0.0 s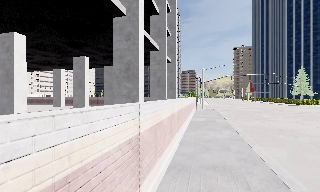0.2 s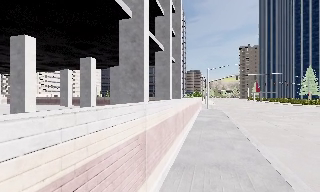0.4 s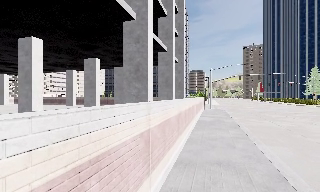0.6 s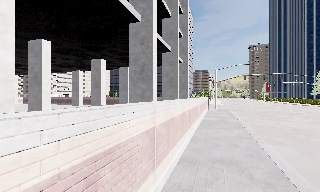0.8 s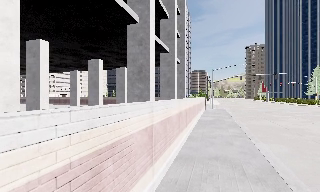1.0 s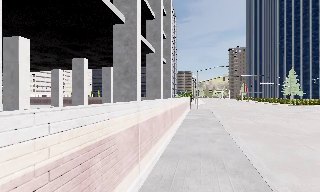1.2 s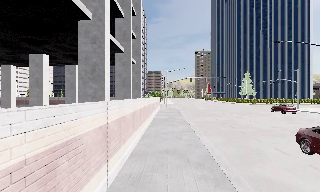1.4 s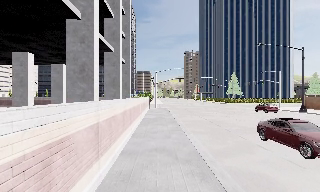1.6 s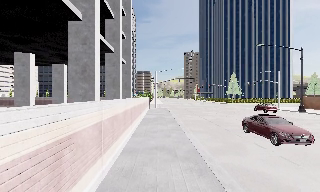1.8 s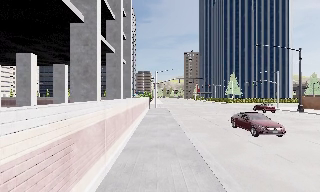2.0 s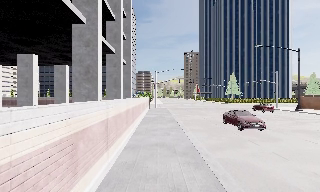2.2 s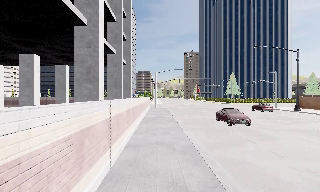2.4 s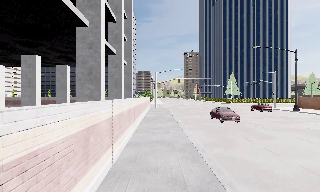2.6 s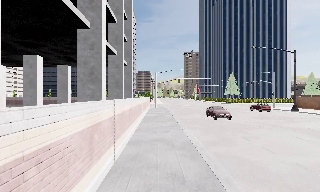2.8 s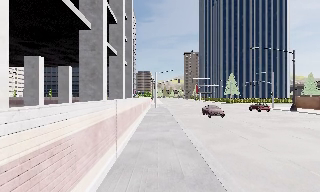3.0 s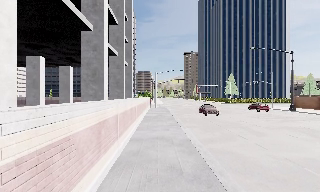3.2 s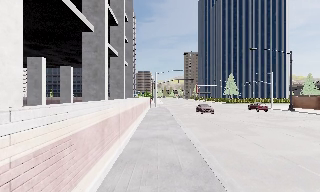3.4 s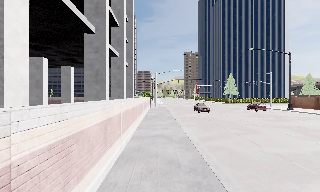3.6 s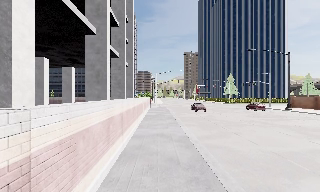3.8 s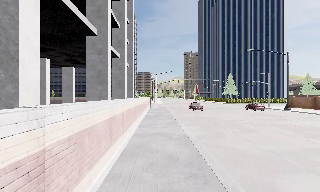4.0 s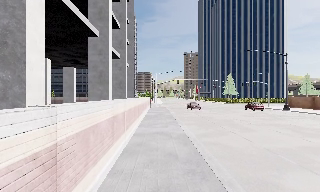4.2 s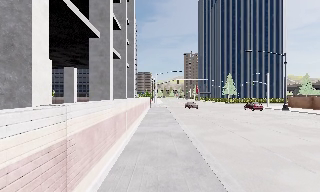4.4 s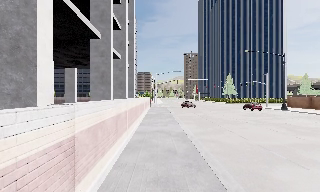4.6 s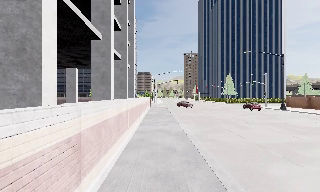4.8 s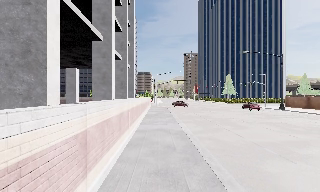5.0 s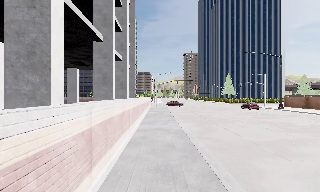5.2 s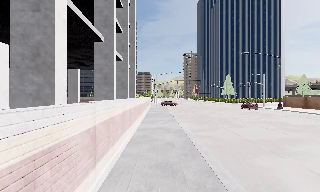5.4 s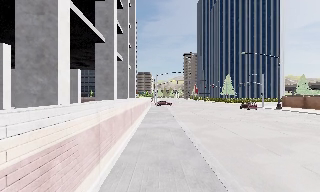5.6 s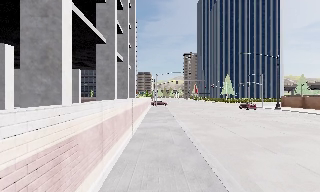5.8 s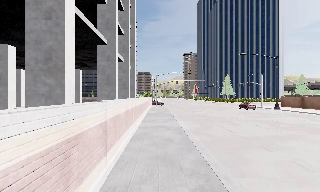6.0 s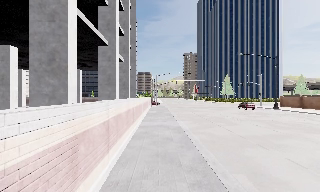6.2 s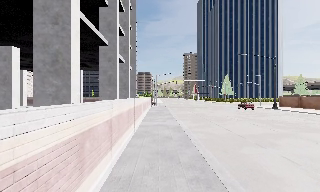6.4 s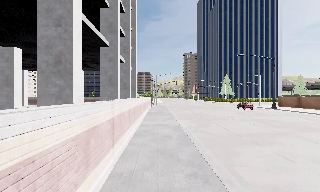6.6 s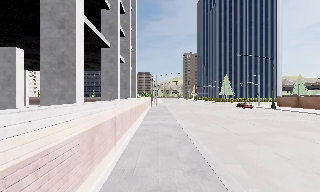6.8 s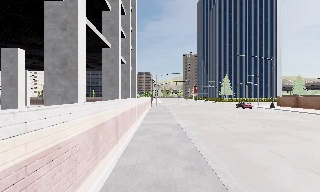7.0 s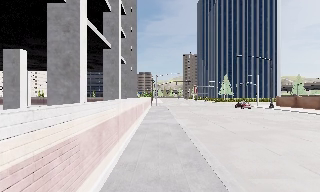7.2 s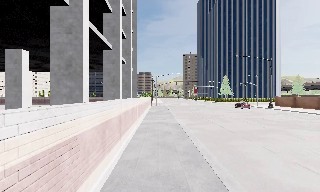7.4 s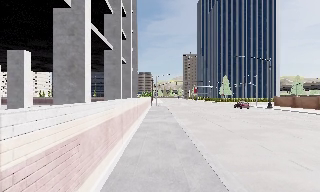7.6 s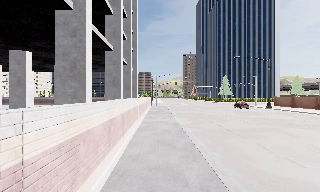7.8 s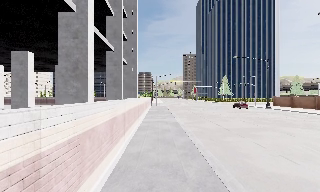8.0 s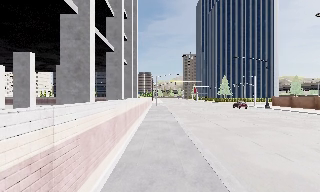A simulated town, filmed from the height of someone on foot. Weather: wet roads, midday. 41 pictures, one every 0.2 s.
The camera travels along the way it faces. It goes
backward.
0.0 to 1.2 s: The camera pans to its right, which is clockwise from overhead, by about 10 degrees. It travels backward, about 1.5 m, so what stands in front gets smaller.
1.2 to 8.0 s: The camera travels backward, about 9 m, so what stands in front gets smaller.
The film runs backward here.
